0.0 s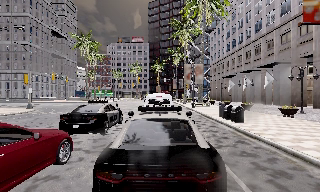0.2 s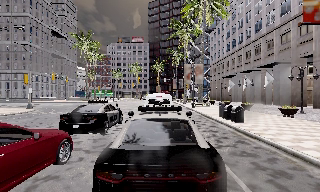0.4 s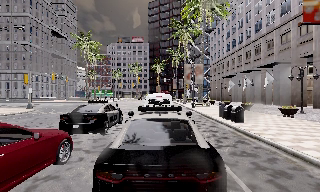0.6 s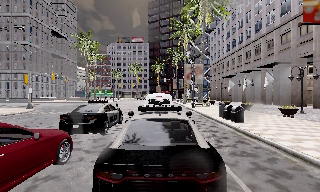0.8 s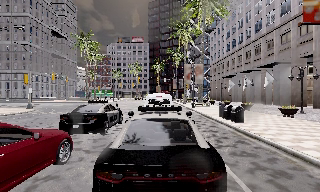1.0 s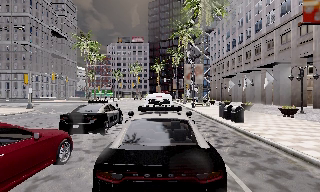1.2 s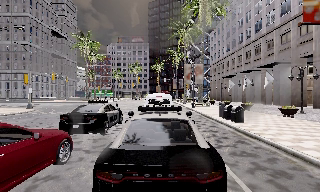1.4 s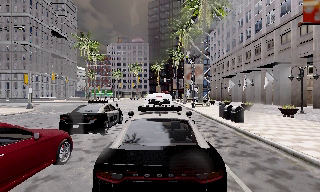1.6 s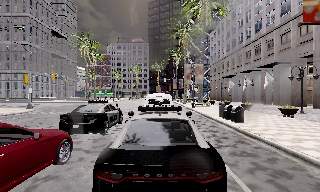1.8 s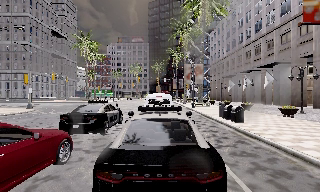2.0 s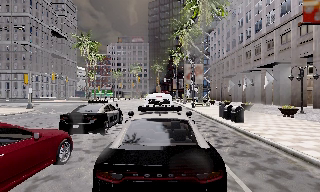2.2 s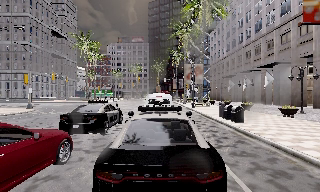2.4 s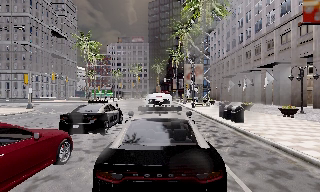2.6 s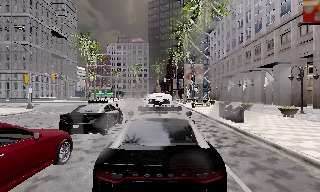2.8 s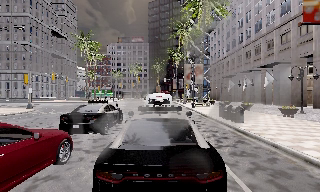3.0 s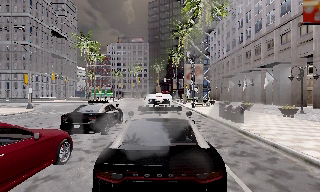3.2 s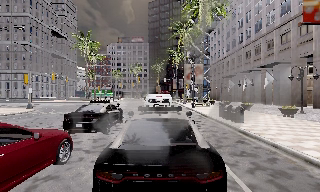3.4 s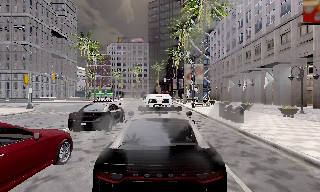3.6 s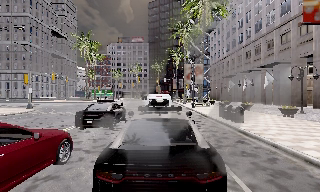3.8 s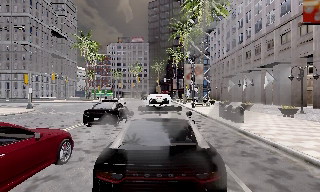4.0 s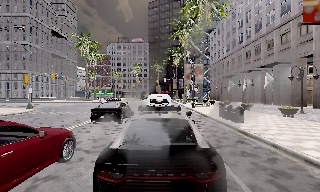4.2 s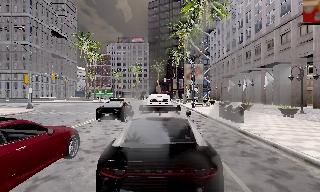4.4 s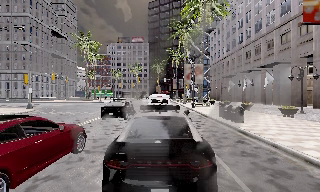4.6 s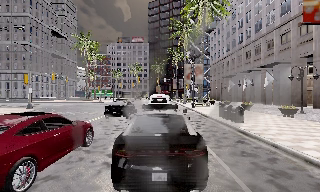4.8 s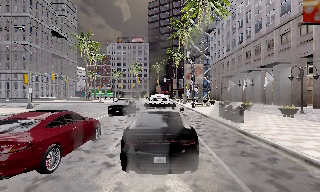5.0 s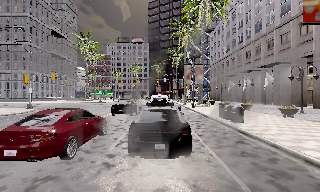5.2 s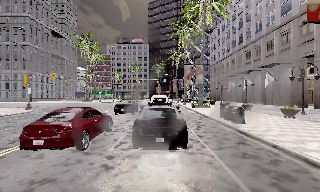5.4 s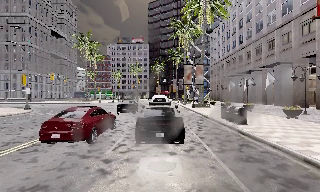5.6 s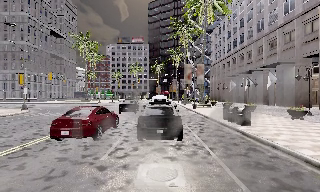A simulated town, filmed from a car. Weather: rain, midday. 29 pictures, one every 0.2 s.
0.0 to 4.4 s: The camera keeps its place and its aim.
4.4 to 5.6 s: The camera travels forward, about 1 m, so what stands in front looms larger. It gains speed.
The film runs forward here.
